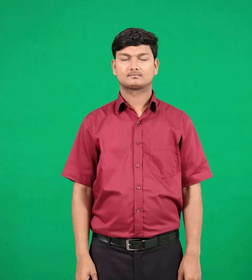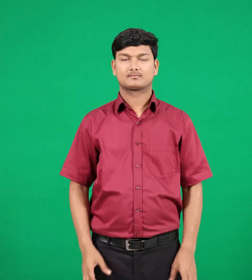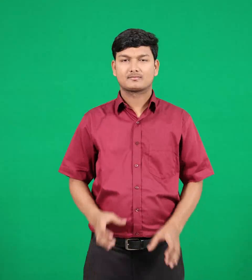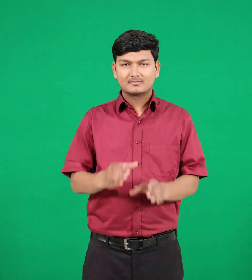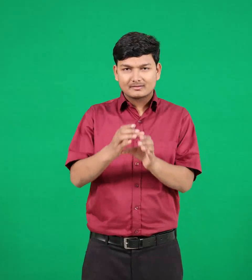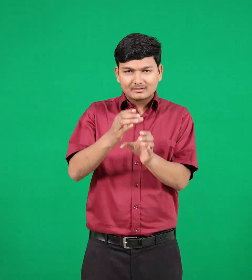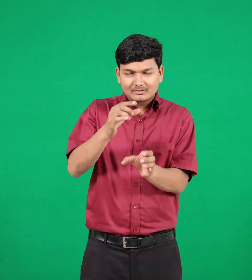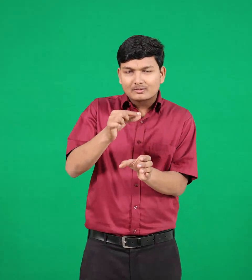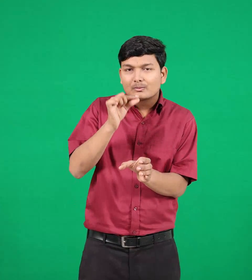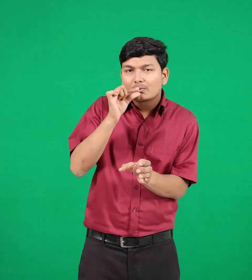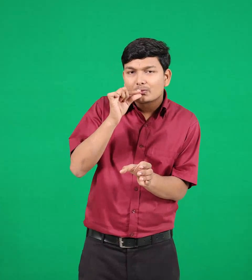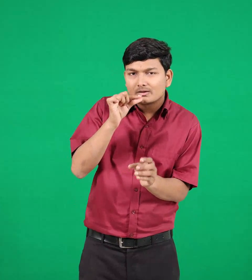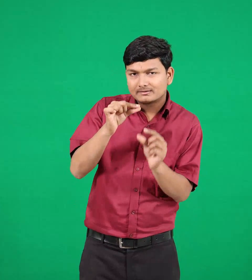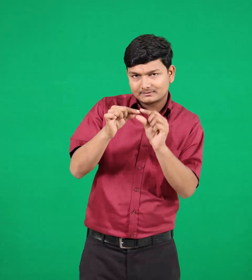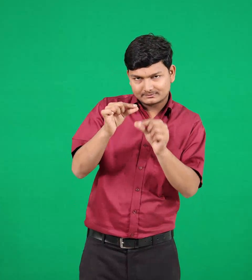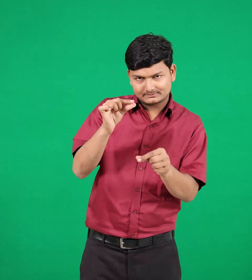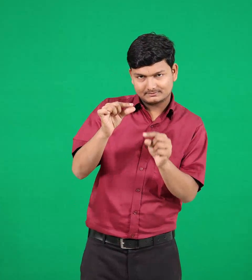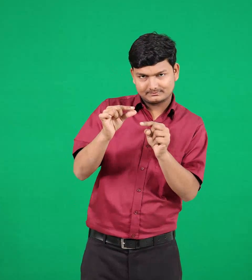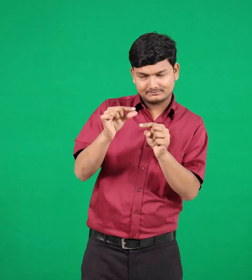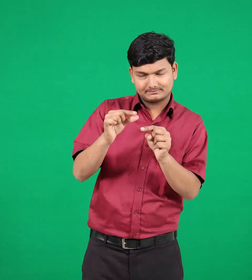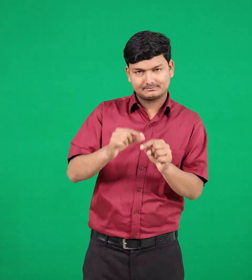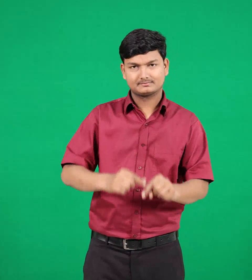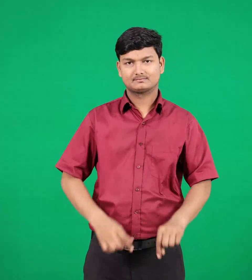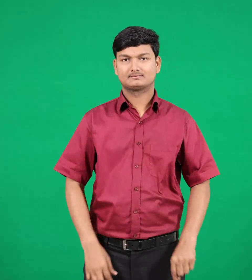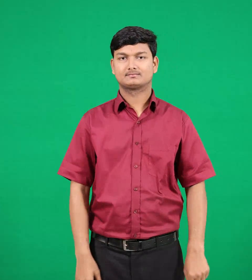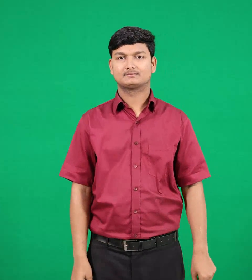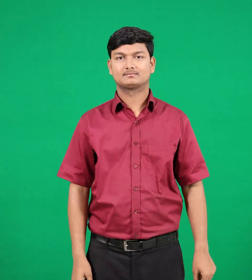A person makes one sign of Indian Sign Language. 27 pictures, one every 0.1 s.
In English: straw
